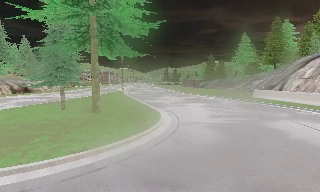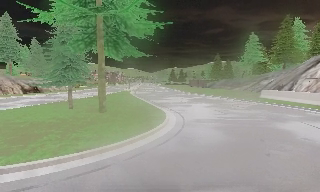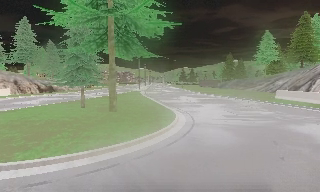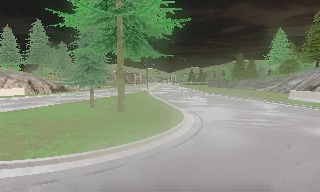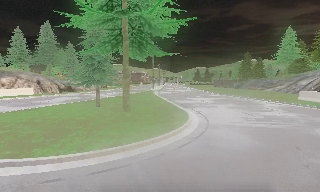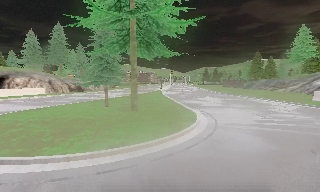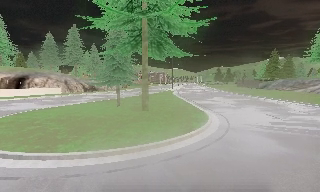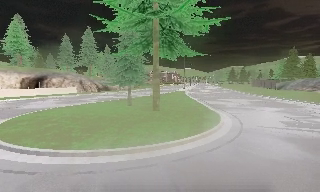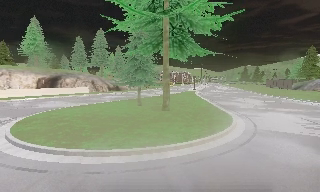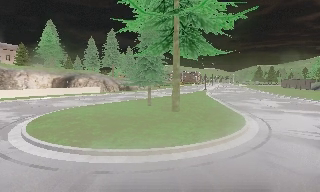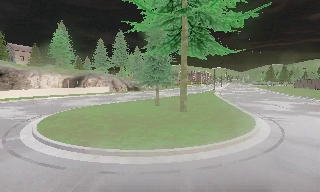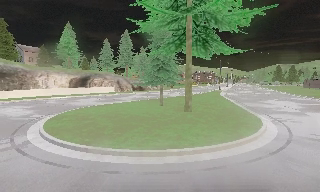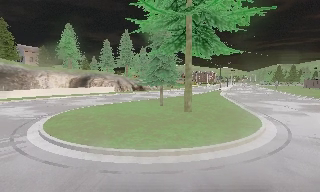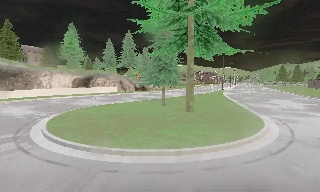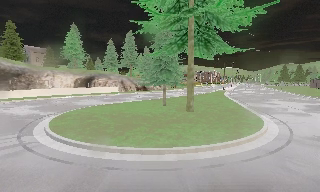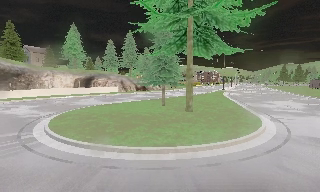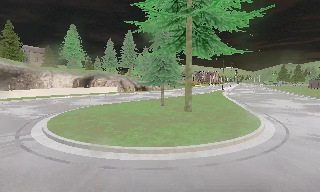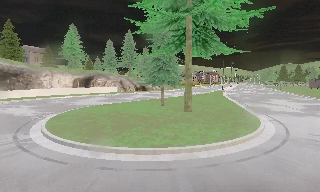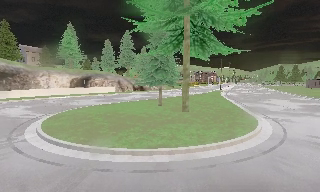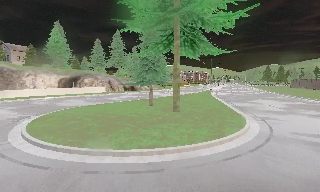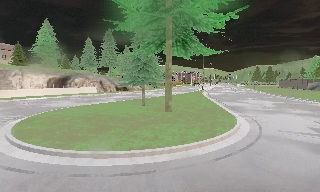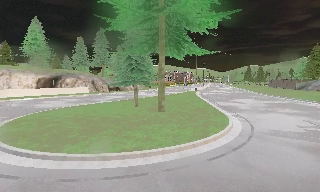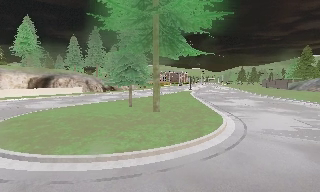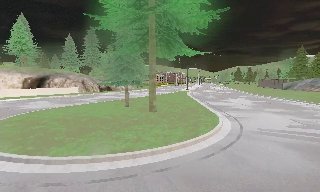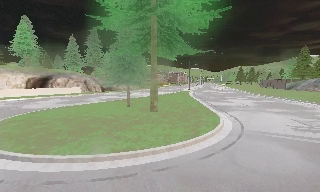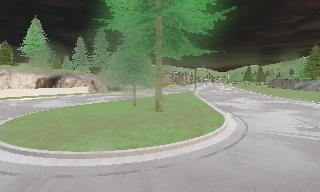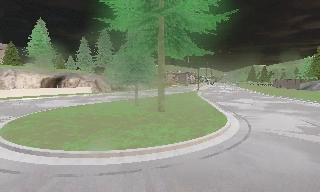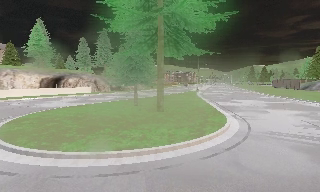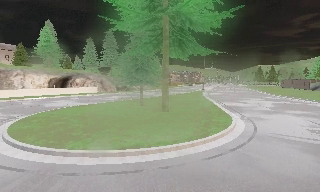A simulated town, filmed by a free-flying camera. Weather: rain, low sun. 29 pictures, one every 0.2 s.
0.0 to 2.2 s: The camera pans to its left, which is counterclockwise from overhead, by about 35 degrees. It travels forward, about 0.5 m.
2.2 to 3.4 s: The camera shifts only a little, or ends up much as it began.
3.4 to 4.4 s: The camera swings to its right by about 10 degrees, and the scene slides to the left.
4.4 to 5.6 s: The camera shifts only a little, or ends up much as it began.
The film runs forward here.
